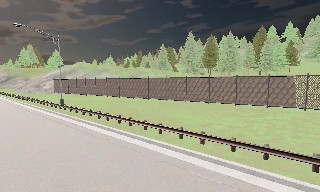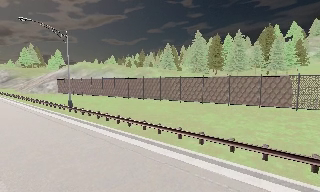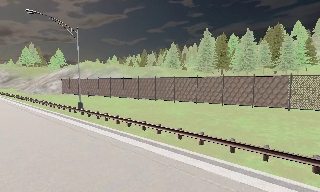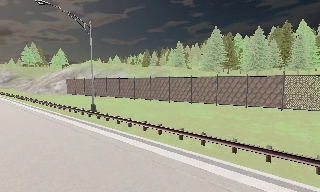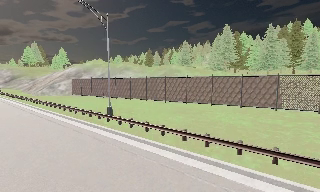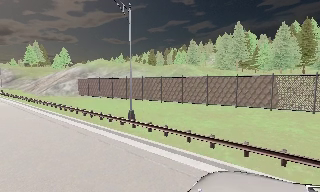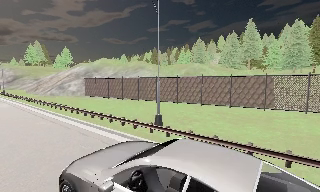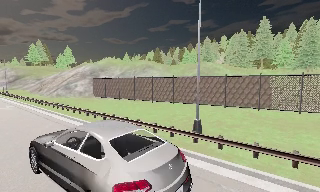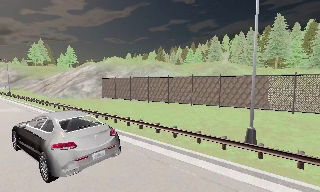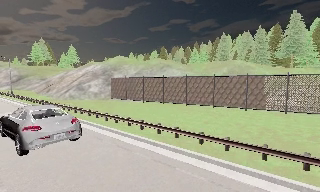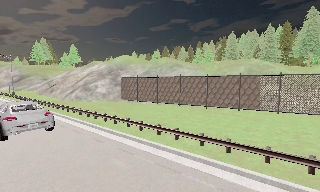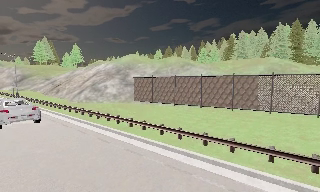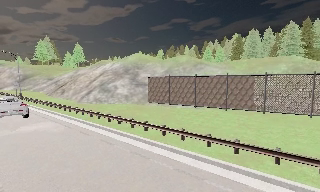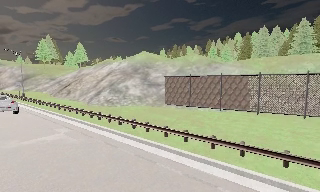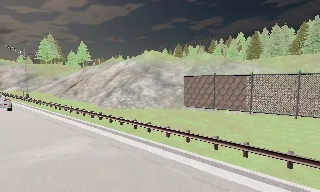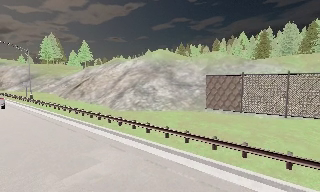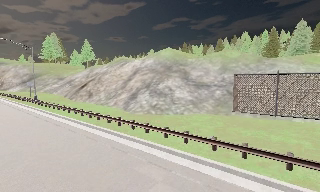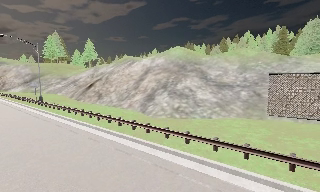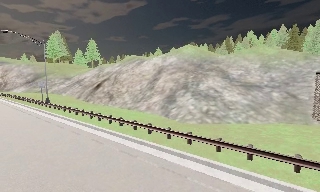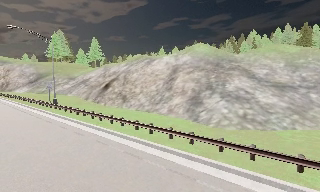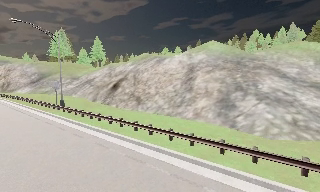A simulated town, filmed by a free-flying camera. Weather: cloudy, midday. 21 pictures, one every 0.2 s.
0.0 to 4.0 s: The camera travels to its left and forward, about 45 m, so close, fixed things drift to the right.
The film runs forward here.
